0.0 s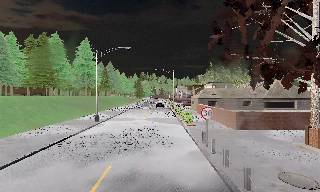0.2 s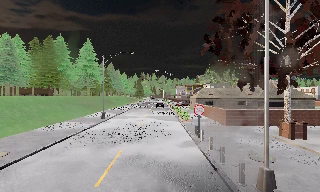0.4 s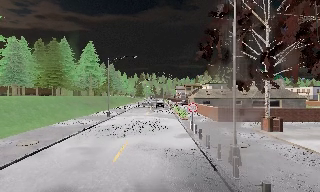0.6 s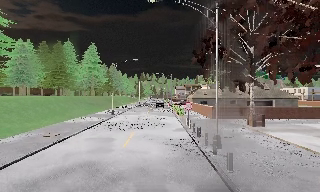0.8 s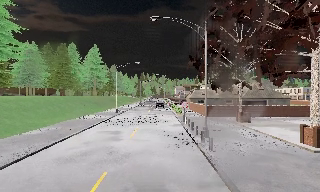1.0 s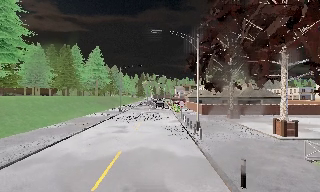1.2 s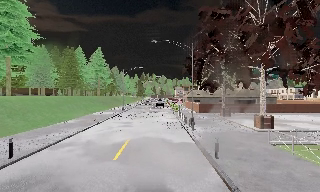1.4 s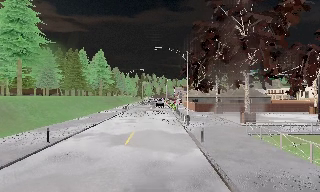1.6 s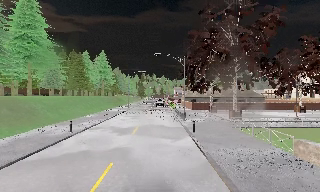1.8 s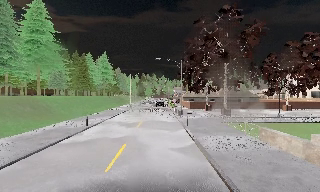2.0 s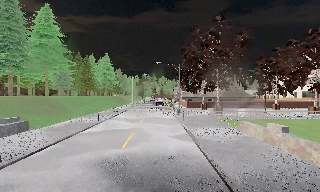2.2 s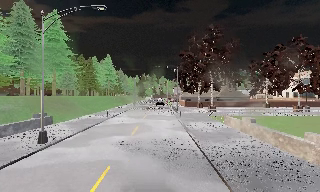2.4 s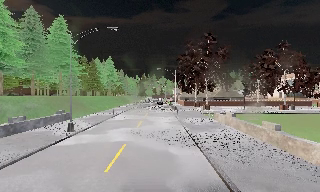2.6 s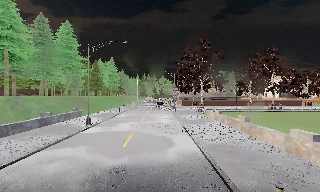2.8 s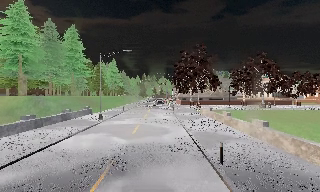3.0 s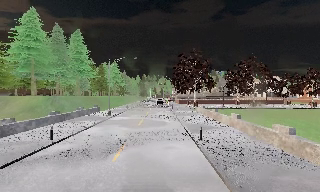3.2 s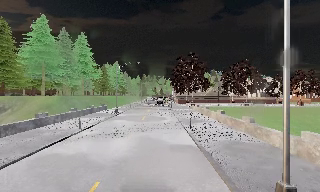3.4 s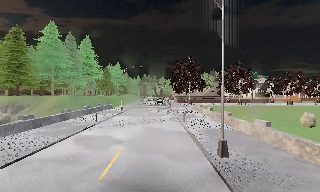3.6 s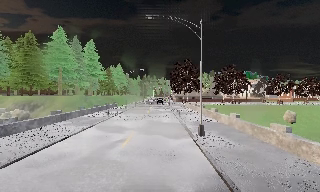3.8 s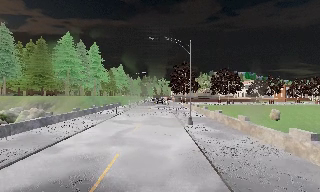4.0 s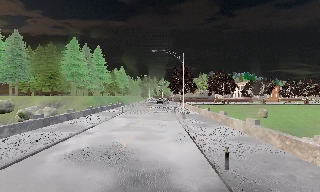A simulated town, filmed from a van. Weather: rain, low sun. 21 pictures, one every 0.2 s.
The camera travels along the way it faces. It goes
backward.
0.0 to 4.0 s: The camera travels backward, about 55 m, so what stands in front gets smaller. It gains speed.
The film runs backward here.
